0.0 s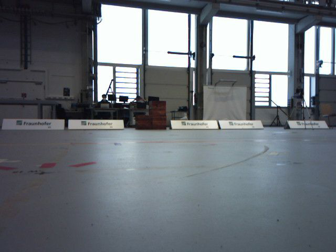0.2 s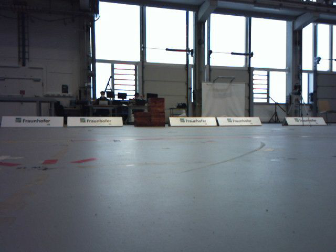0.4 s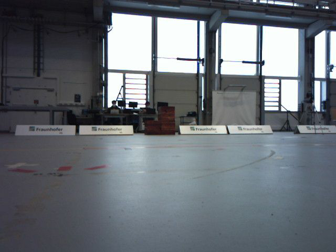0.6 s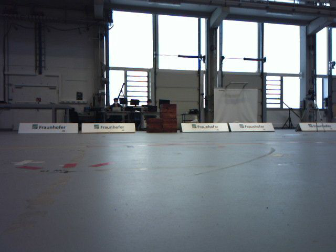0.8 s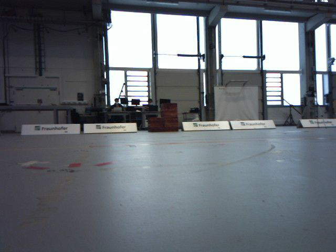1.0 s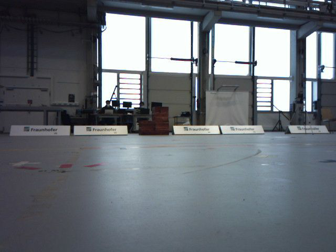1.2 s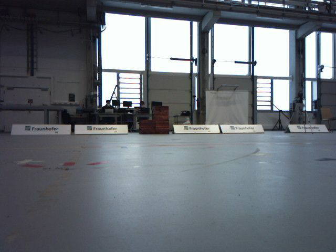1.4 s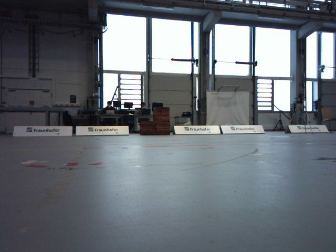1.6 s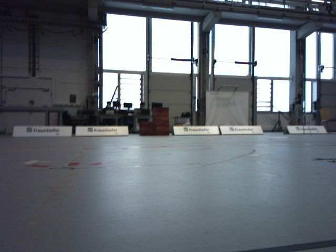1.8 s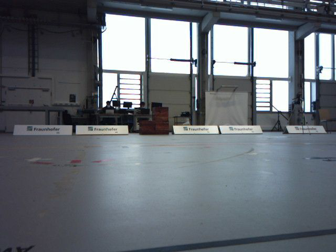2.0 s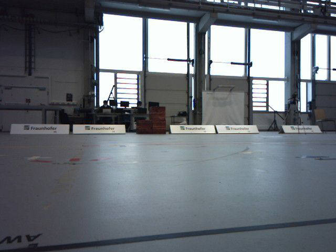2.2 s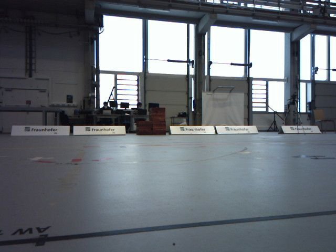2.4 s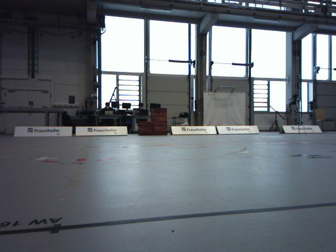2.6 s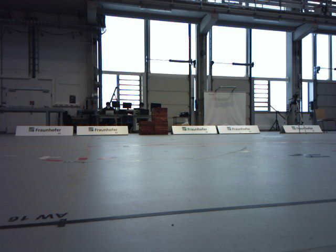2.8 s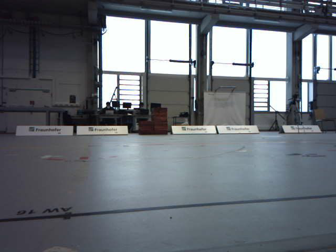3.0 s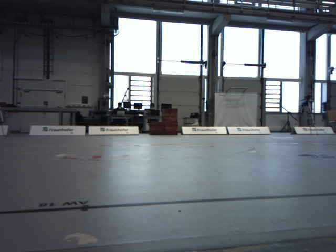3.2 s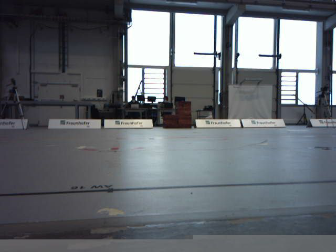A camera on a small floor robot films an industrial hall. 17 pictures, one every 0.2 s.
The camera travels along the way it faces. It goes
backward.
0.0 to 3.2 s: The camera travels backward, about 0.7 m, so what stands in front gets smaller.
The film runs backward here.
